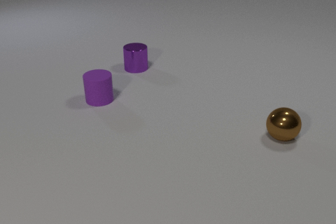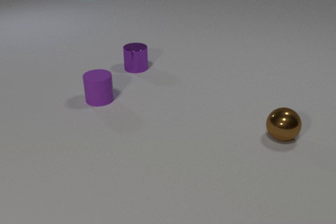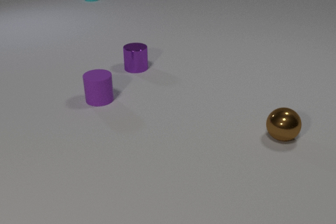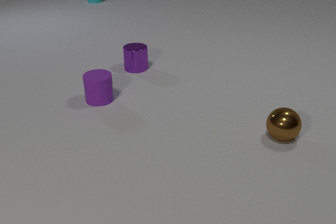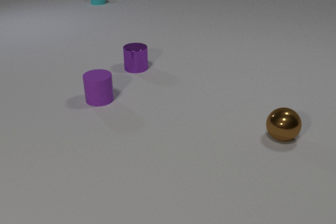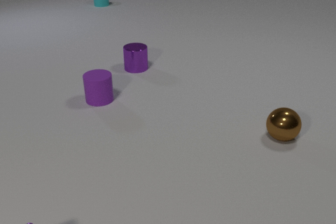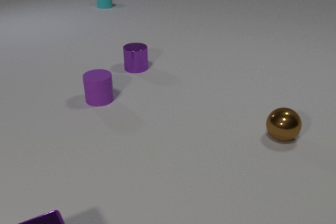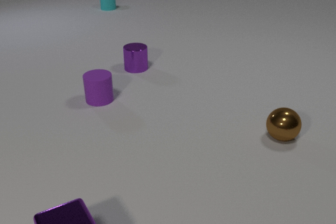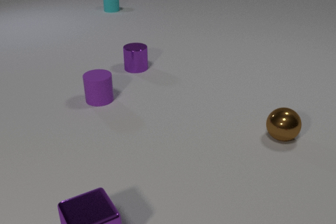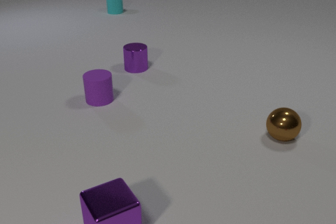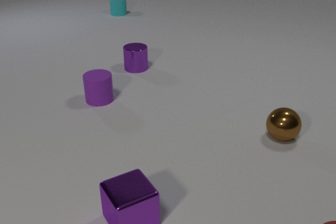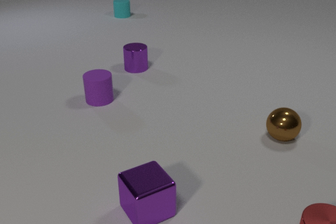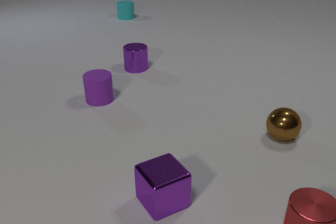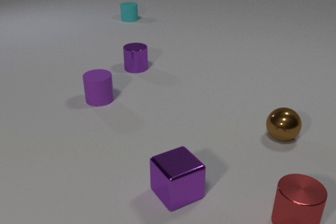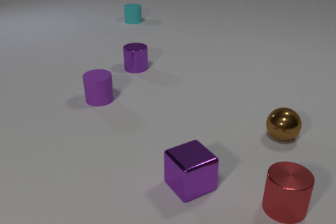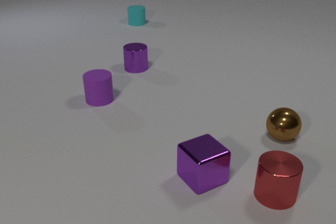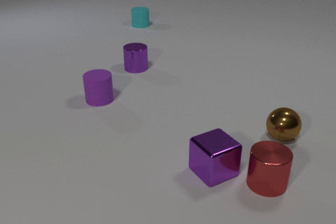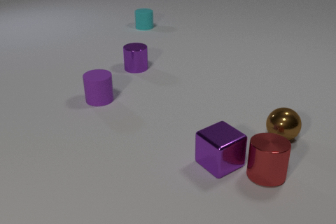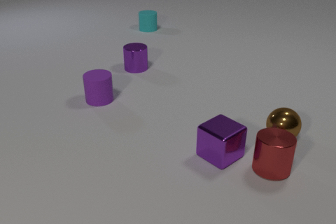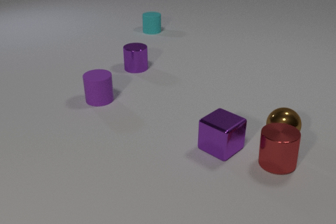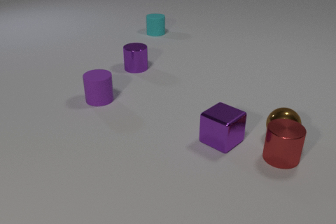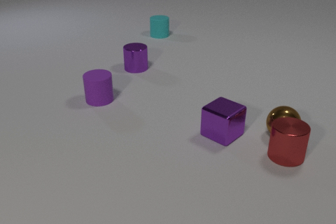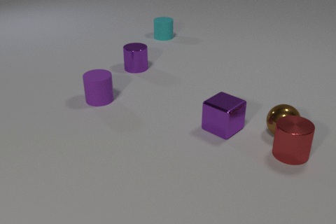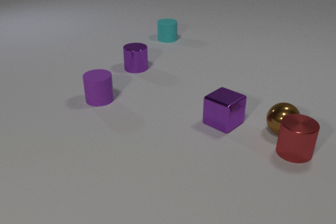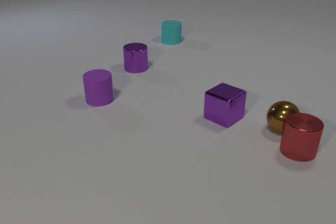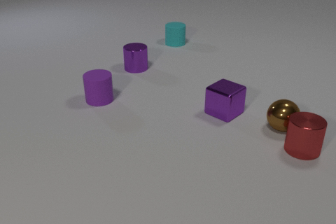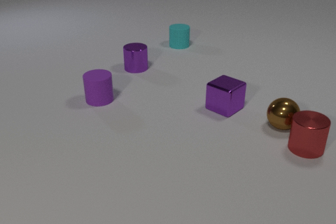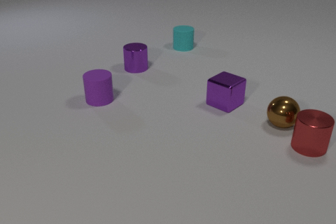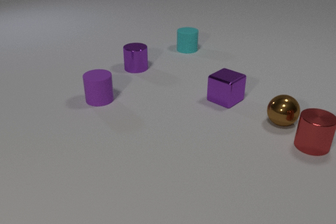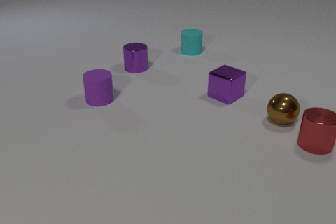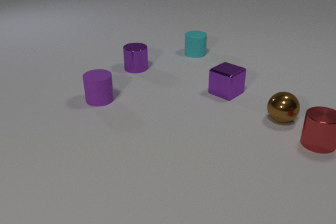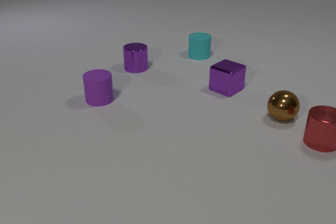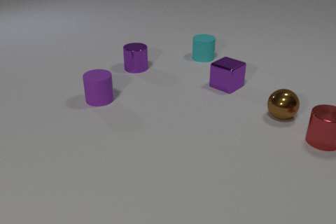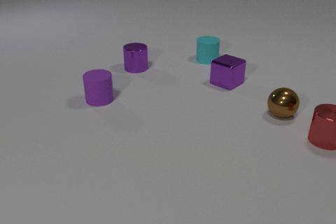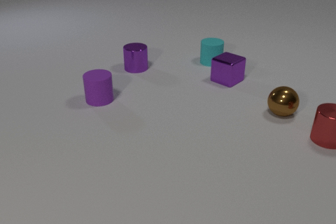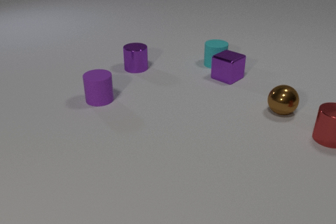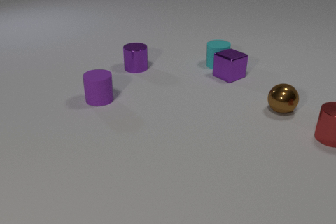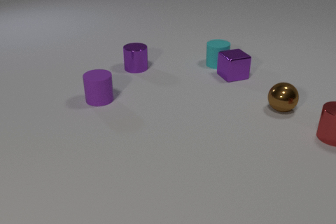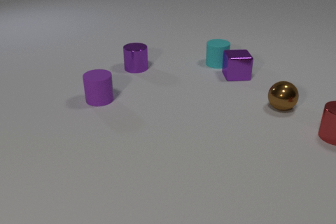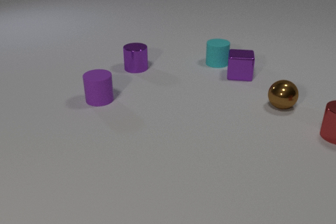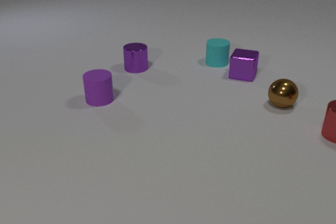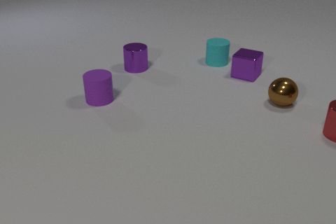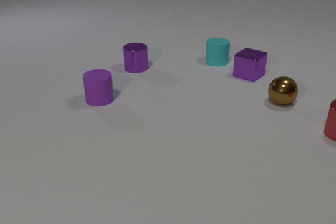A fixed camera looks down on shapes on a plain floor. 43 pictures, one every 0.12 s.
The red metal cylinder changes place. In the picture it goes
away from the camera.
The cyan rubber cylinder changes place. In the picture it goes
toward the camera.
0.00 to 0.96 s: The purple metal cube comes in at the bottom edge, slides to the right and away from the camera. The cyan rubber cylinder comes in at the top edge, slides toward the camera and to the right.
0.96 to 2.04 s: The purple metal cube slides to the right and away from the camera. The red metal cylinder comes in at the bottom edge, slides away from the camera and to the left. The cyan rubber cylinder slides toward the camera and to the right. The purple metal cube and the red metal cylinder collide.
2.04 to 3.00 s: The purple metal cube slides away from the camera. The red metal cylinder slides away from the camera and to the right. The cyan rubber cylinder slides toward the camera and to the right. The brown metal sphere rolls away from the camera. The red metal cylinder and the brown metal sphere collide.
3.00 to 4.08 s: The purple metal cube slides away from the camera. The red metal cylinder slides away from the camera and to the right. The cyan rubber cylinder slides toward the camera and to the right. The brown metal sphere rolls away from the camera.
4.08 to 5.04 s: The purple metal cube slides to the right and away from the camera, spins so that its near face slides to the left, clockwise seen from above. The red metal cylinder slides away from the camera and to the right. The cyan rubber cylinder slides to the right. The brown metal sphere rolls away from the camera. The purple metal cube and the cyan rubber cylinder collide.
What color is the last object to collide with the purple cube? cyan.
How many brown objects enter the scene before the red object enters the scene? 0.
What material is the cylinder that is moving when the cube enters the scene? rubber.
